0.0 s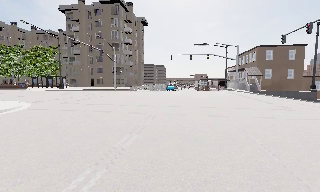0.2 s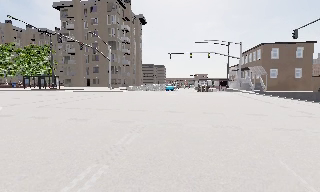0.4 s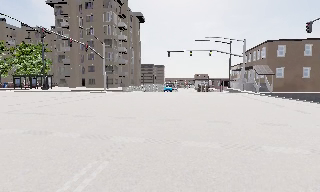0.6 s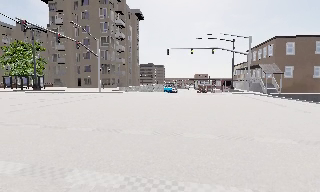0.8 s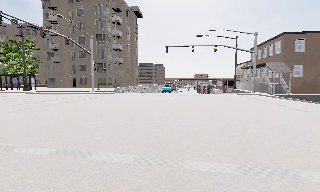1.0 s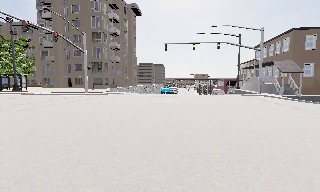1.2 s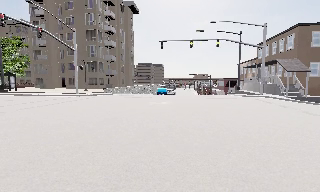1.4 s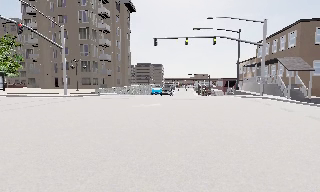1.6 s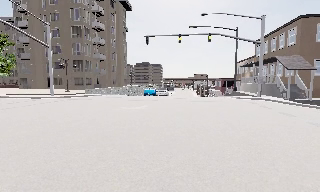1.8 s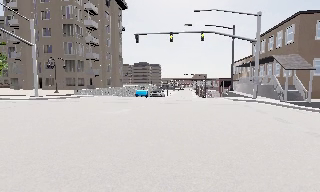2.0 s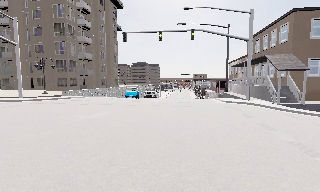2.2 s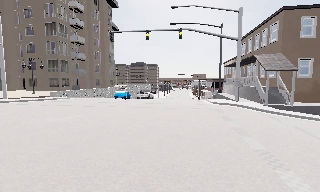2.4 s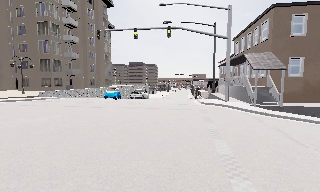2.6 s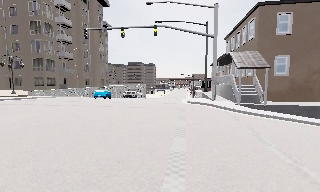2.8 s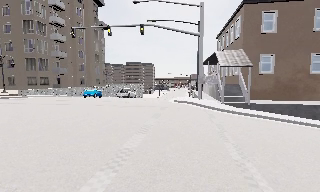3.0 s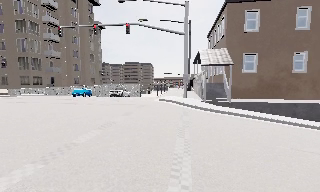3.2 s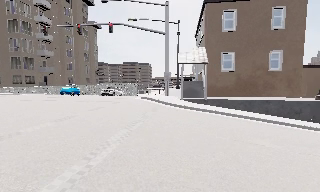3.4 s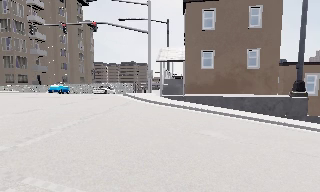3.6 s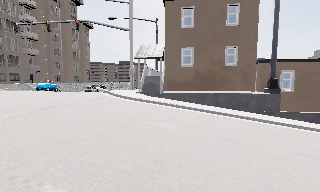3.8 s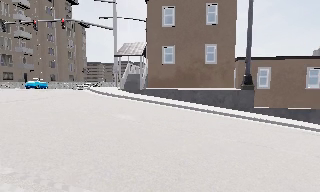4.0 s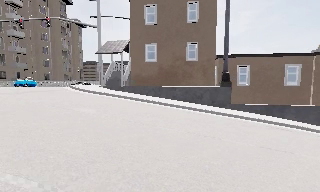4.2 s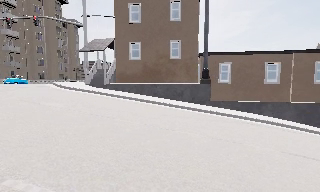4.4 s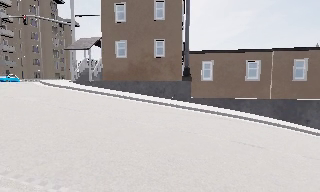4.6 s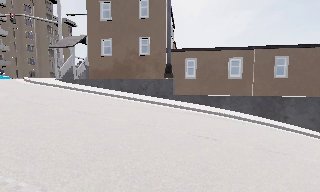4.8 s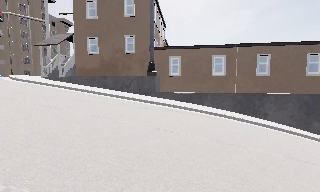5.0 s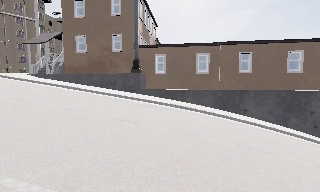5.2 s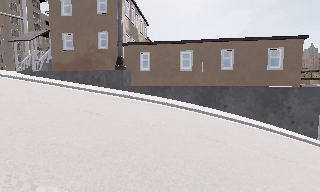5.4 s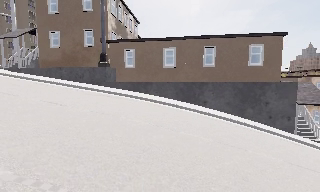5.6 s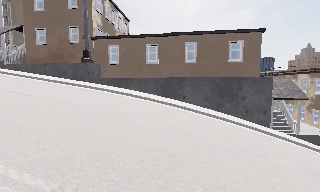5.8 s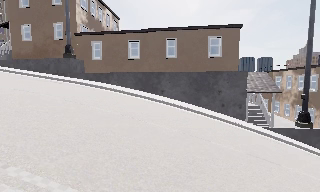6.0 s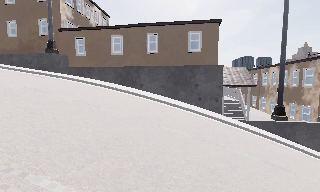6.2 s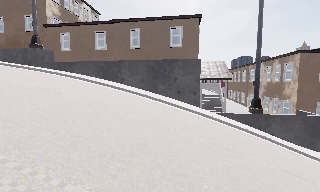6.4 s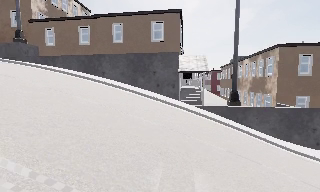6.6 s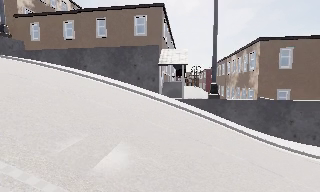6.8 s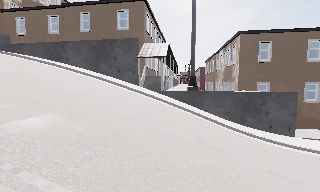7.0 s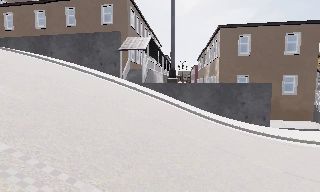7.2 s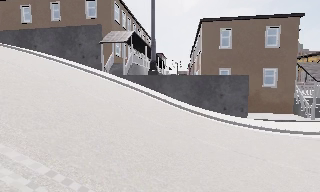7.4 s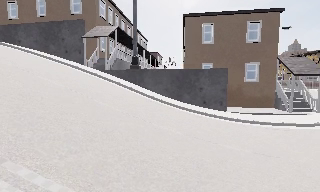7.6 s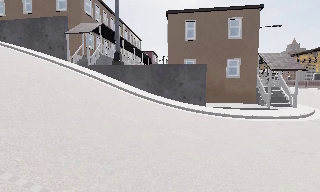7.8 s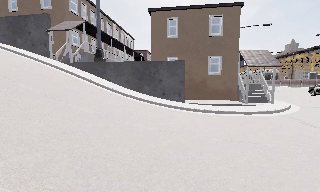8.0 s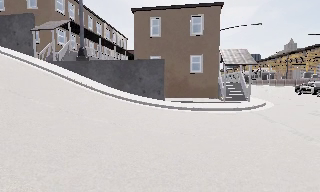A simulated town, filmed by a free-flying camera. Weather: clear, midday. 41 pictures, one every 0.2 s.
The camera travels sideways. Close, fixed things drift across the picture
to the left.
0.0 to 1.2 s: The camera travels forward, about 10 m, so what stands in front looms larger.
1.2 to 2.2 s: The camera travels to its right and forward, about 6 m, so close, fixed things drift to the left.
2.2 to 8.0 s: The camera travels to its right, about 40 m, so close, fixed things drift to the left.
The film runs forward here.
